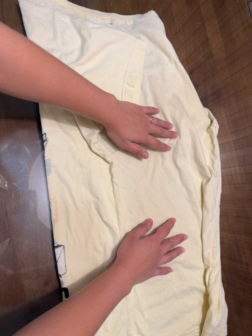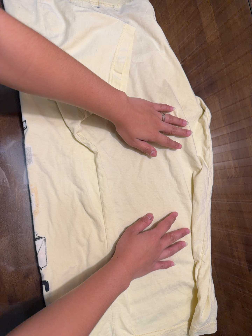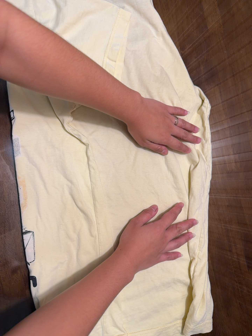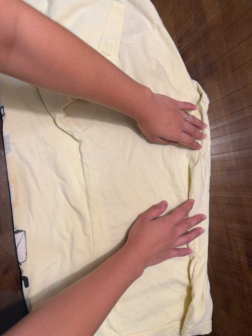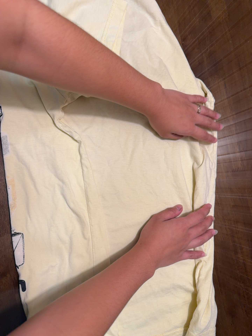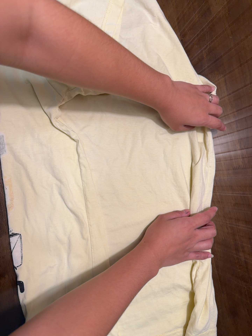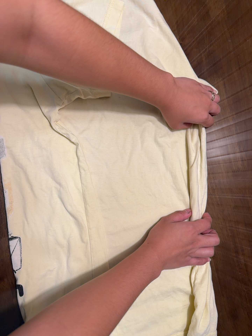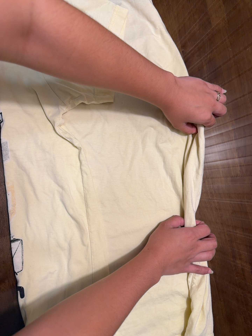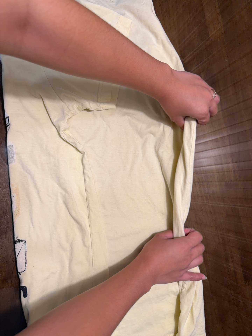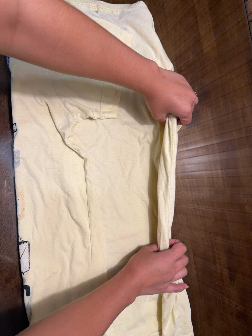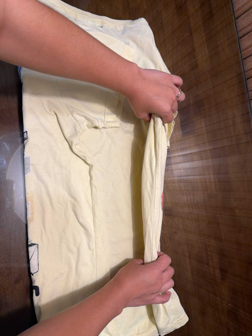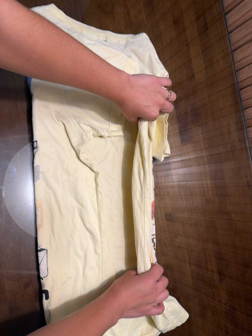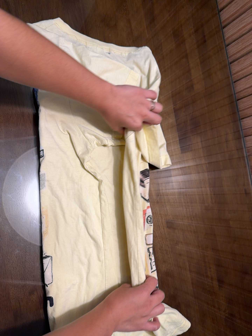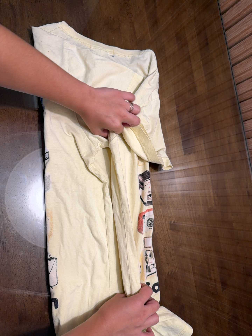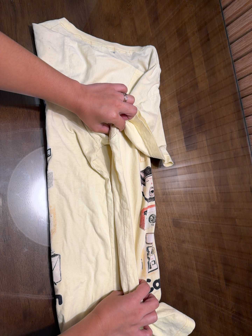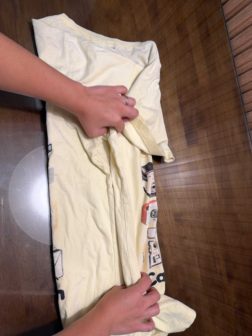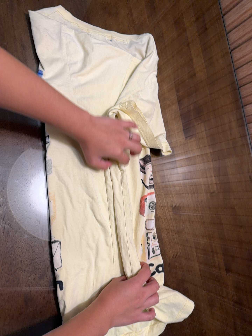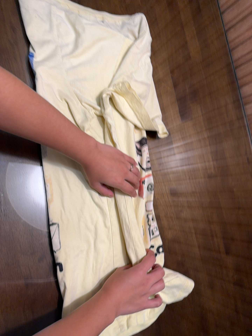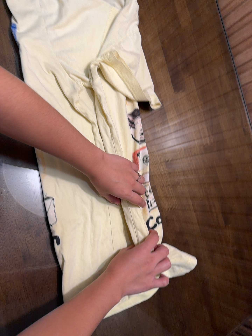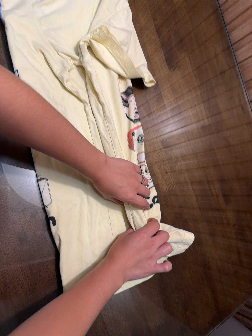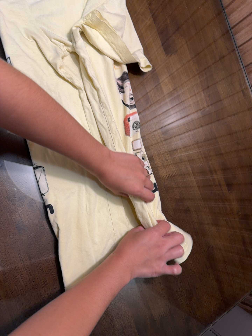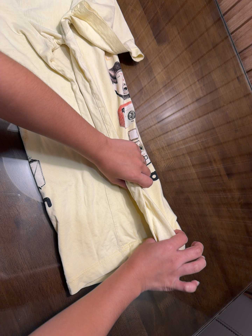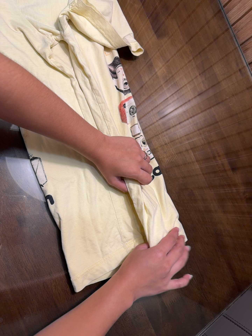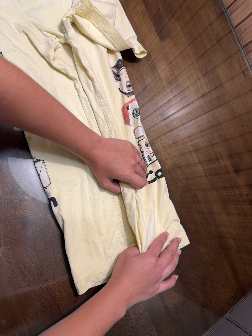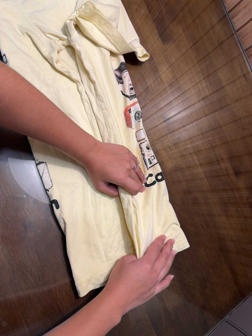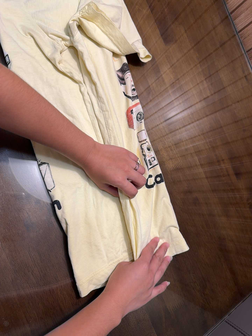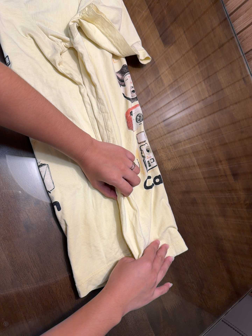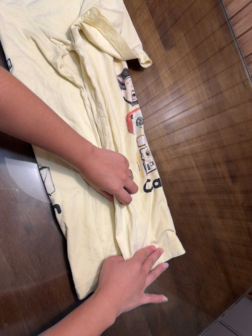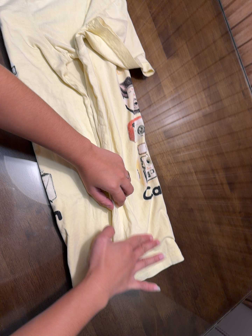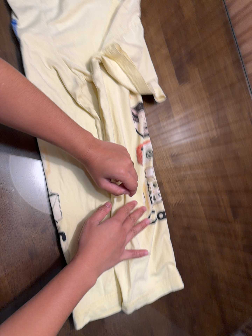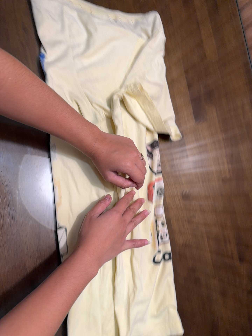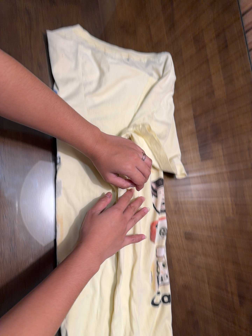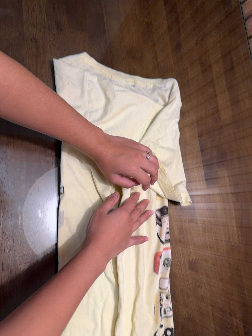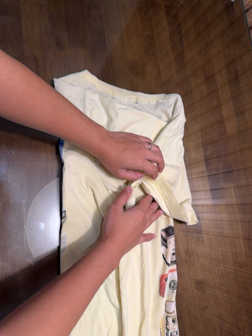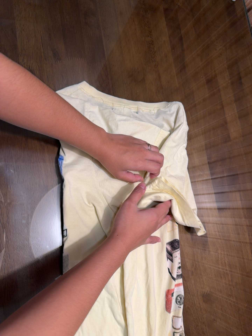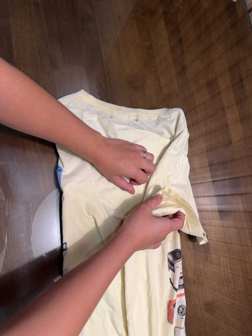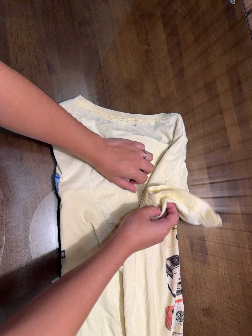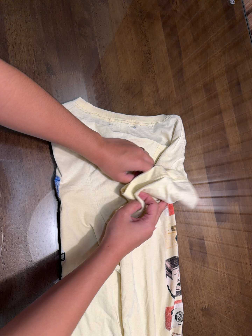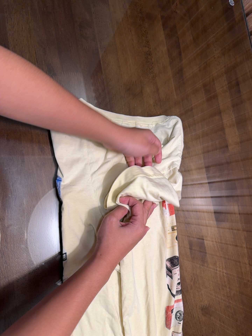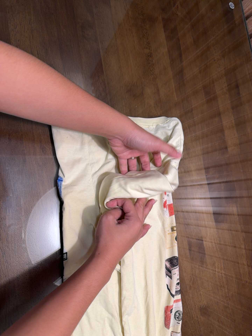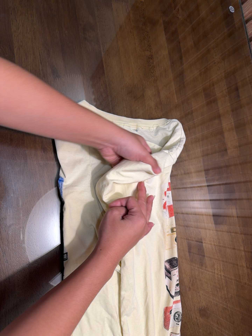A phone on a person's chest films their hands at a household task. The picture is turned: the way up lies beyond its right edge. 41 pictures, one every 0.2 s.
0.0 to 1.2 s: The camera travels to its right and forward, about 10 cm.
1.2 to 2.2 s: The camera pans to its right by about 10 degrees. It travels to its left and backward, about 14 cm.
2.2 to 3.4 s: The camera shifts only a little, or ends up much as it began.
3.4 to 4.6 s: The camera travels toward the bottom of its view, about 12 cm, so close, fixed things drift upward. It rolls about its line of sight by about 10 degrees, and the scene rotates counterclockwise.
4.6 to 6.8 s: The camera travels toward the top of its view, about 26 cm, so close, fixed things drift downward. Its aim tips toward the top of its view by about 10 degrees, and the scene shifts downward. It rolls about its line of sight by about 15 degrees, and the scene rotates clockwise.
6.8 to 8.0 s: The camera shifts only a little, or ends up much as it began.
The film runs forward here.
